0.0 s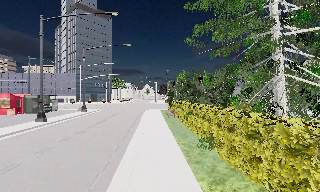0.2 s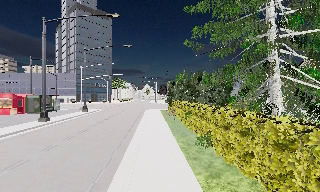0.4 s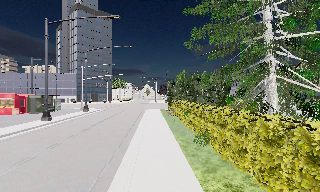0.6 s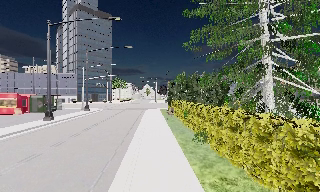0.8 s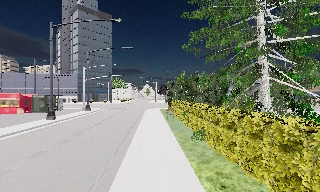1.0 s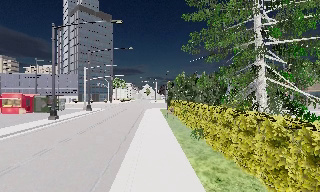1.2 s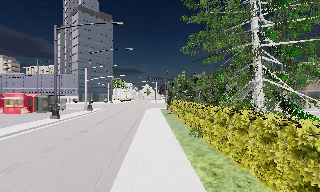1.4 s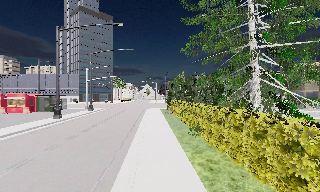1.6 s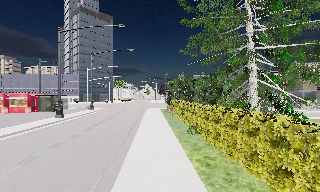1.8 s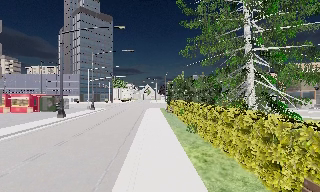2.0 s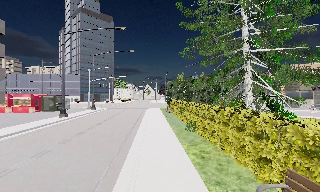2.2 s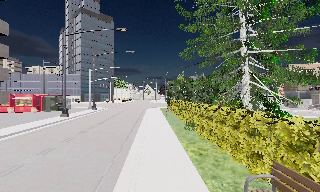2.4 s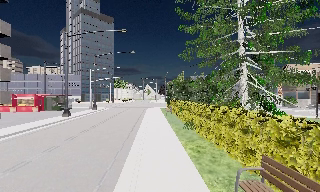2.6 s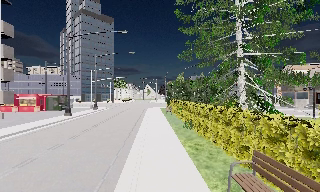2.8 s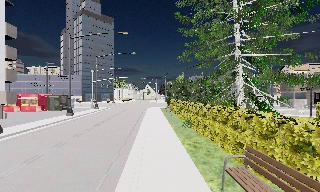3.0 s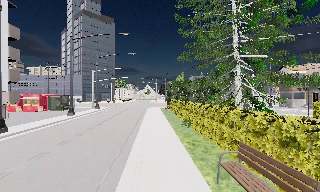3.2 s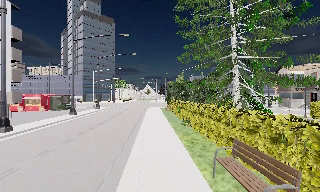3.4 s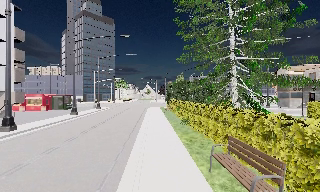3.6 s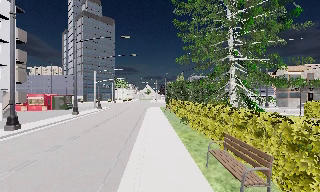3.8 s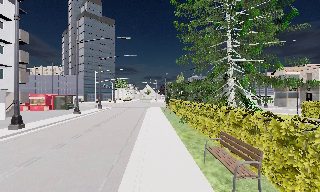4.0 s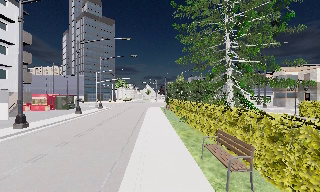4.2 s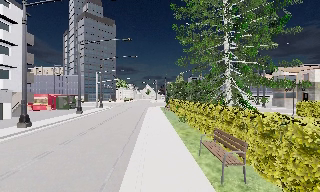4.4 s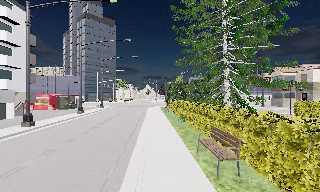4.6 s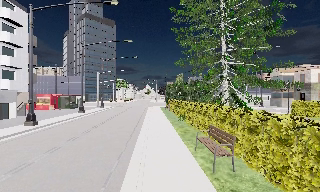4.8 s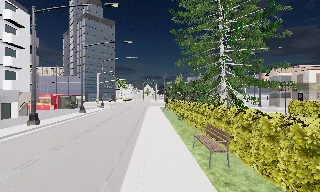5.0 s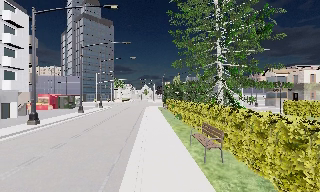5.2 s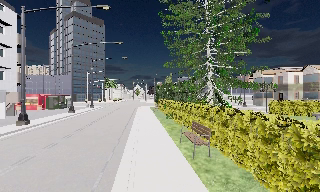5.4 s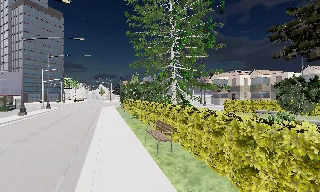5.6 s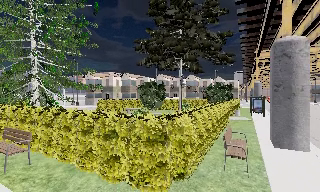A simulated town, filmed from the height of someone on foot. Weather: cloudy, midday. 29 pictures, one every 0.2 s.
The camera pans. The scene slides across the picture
to the left.
The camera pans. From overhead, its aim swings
clockwise.
0.0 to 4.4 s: The camera travels backward, about 8 m, so what stands in front gets smaller.
4.4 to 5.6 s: The camera pans to its right, which is clockwise from overhead, by about 60 degrees. It travels backward, about 2 m.
The film runs backward here.
